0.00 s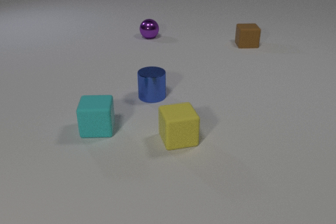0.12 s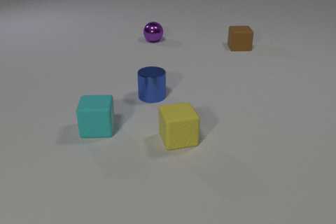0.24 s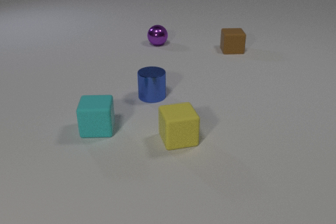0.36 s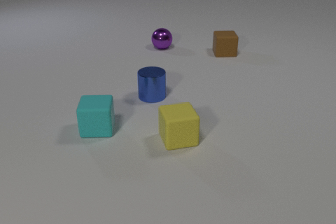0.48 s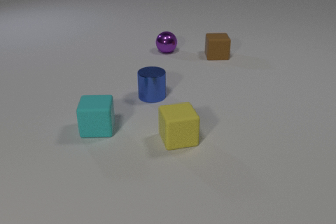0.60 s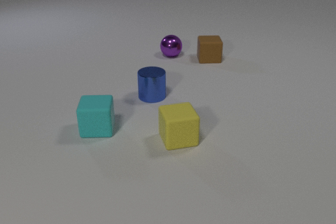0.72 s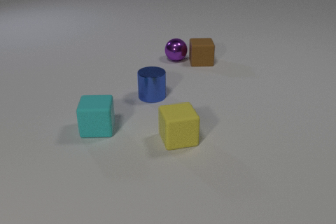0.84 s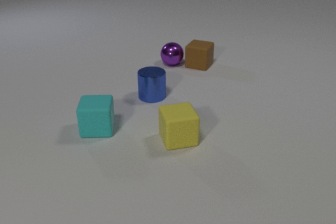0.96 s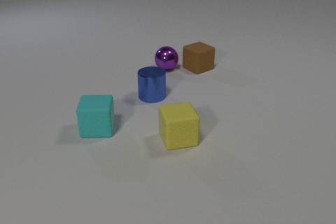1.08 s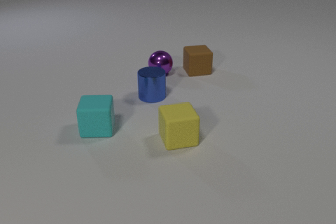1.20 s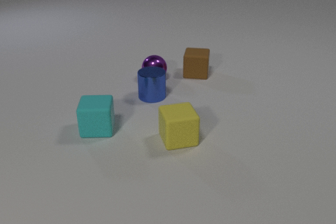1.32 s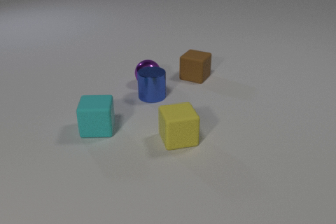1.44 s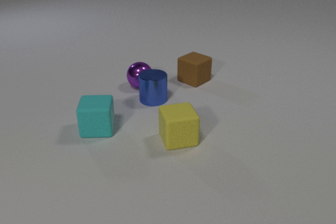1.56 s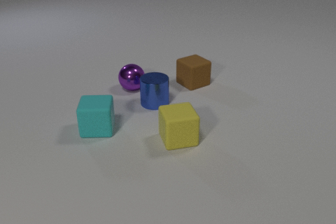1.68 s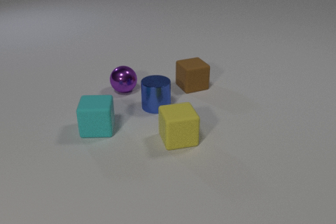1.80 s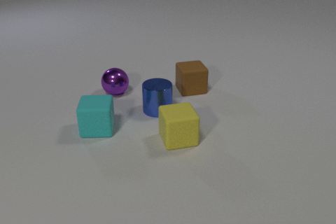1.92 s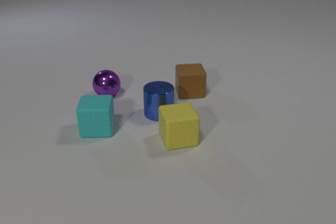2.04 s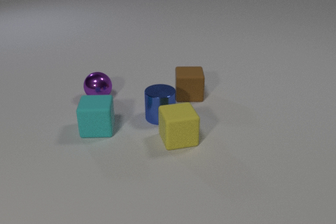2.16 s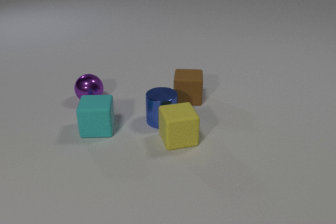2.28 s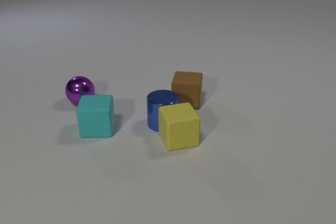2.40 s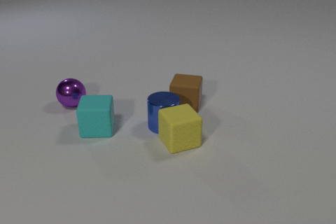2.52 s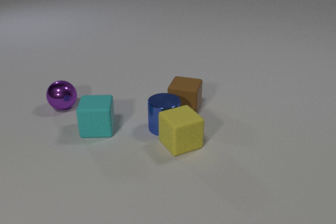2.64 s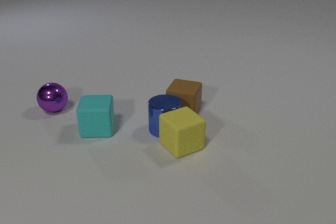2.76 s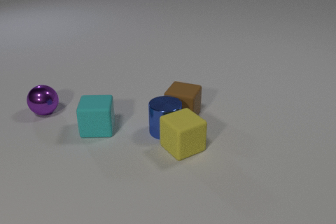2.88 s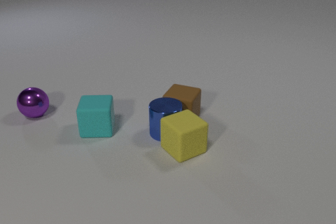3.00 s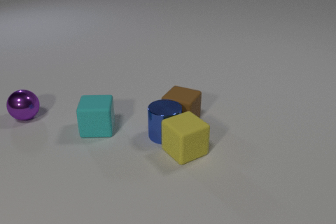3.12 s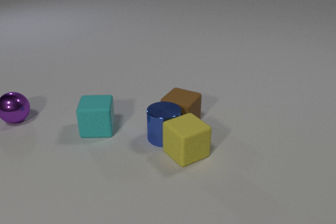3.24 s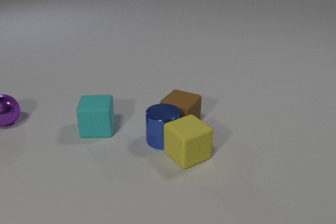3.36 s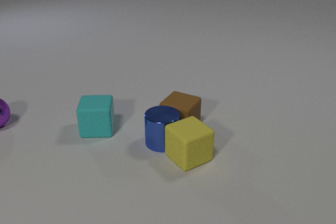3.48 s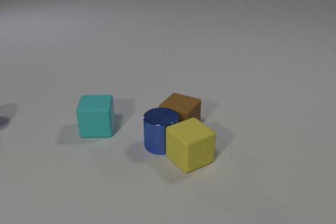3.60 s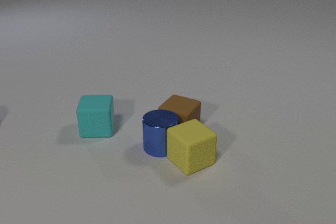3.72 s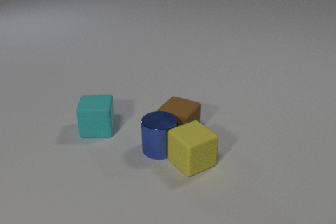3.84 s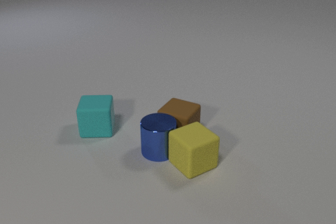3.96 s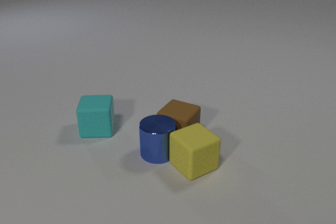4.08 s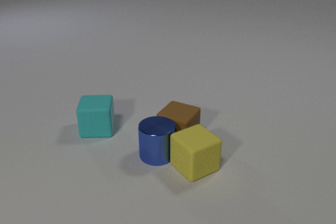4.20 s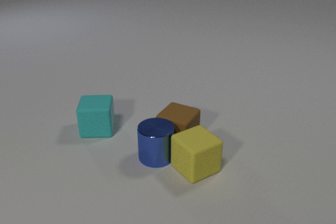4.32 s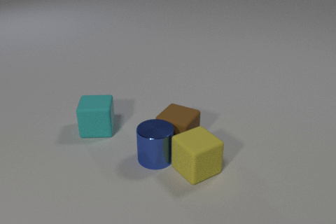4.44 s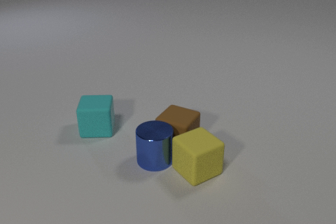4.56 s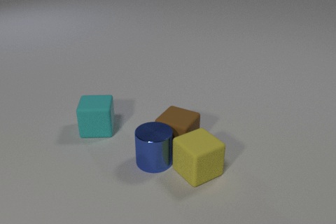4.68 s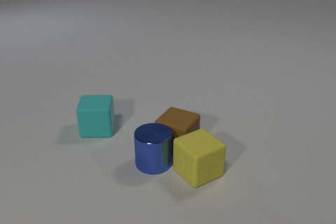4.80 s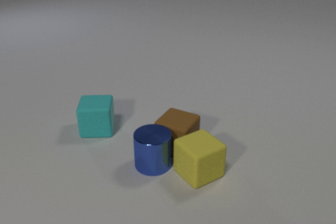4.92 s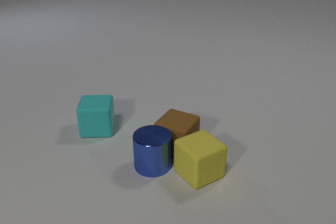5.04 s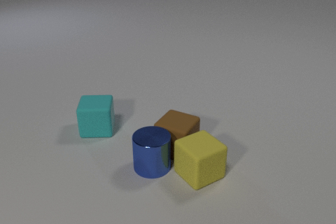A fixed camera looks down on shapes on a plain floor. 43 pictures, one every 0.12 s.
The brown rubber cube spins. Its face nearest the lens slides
to the left.
The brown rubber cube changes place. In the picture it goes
toward the camera.
0.00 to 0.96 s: The purple metal sphere rolls toward the camera. The brown rubber cube slides toward the camera and to the left, spins so that its near face slides to the left, clockwise seen from above. The purple metal sphere and the brown rubber cube collide.
0.96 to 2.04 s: The purple metal sphere rolls to the left and toward the camera. The brown rubber cube slides toward the camera, spins so that its near face slides to the left, clockwise seen from above. The blue metal cylinder slides toward the camera. The purple metal sphere and the blue metal cylinder collide.
2.04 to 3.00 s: The purple metal sphere rolls to the left. The brown rubber cube slides toward the camera, spins so that its near face slides to the left, clockwise seen from above. The blue metal cylinder slides toward the camera. The yellow rubber cube slides toward the camera. The blue metal cylinder and the yellow rubber cube collide. The brown rubber cube and the blue metal cylinder collide.
3.00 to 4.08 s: The purple metal sphere rolls to the left, leaves at the left edge. The brown rubber cube slides toward the camera. The blue metal cylinder slides toward the camera. The yellow rubber cube slides toward the camera and to the right.
4.08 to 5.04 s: The brown rubber cube slides toward the camera. The blue metal cylinder slides toward the camera. The yellow rubber cube slides toward the camera.
What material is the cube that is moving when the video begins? rubber.
Are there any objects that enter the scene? no.
How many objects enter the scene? 0.
